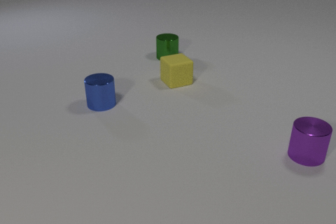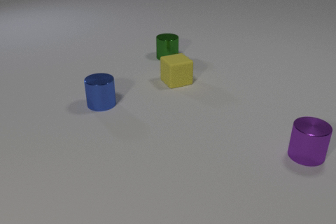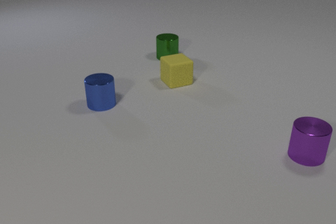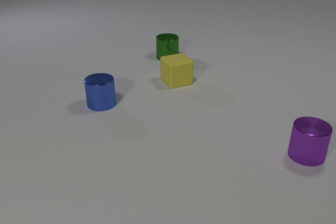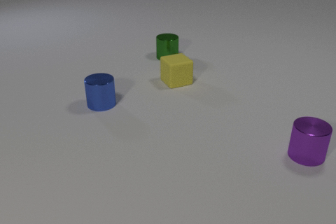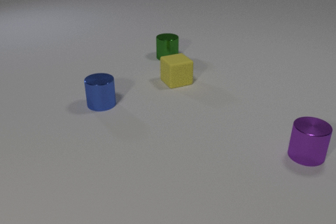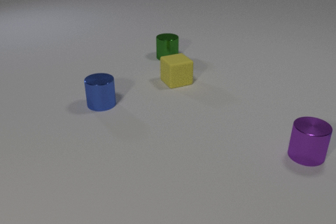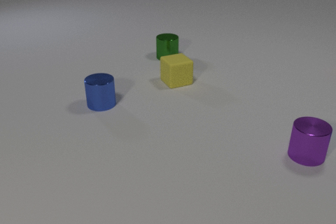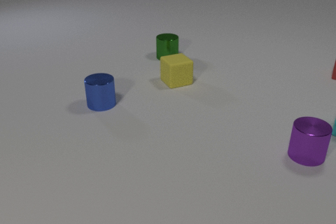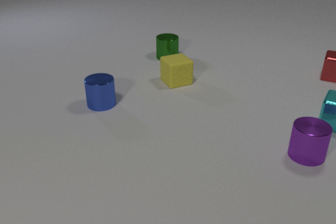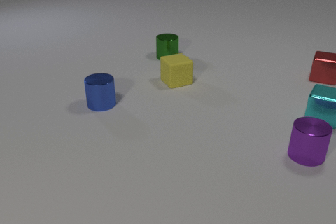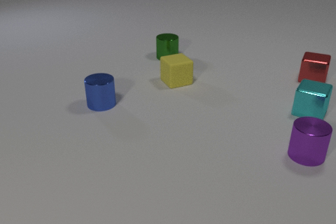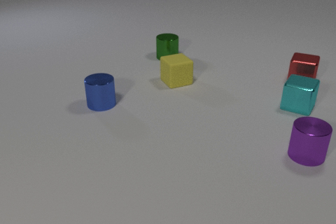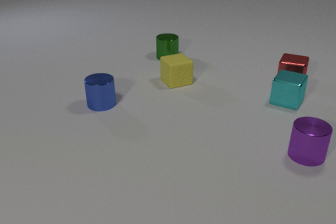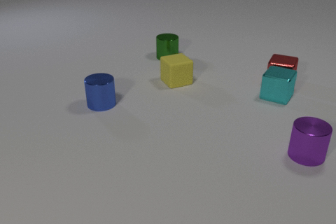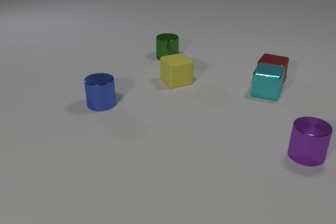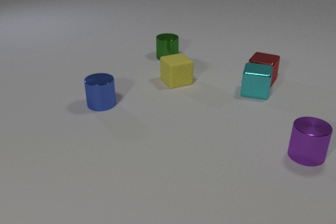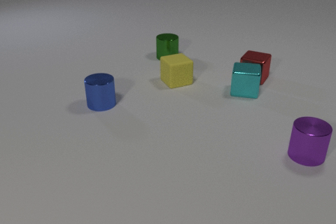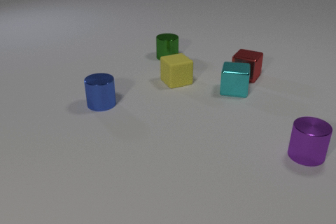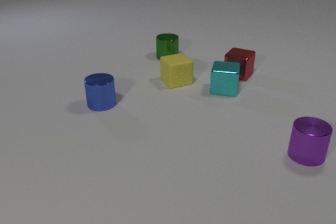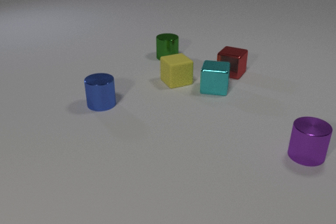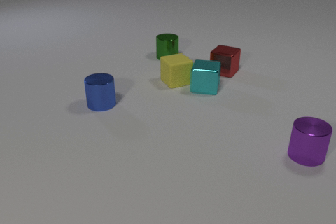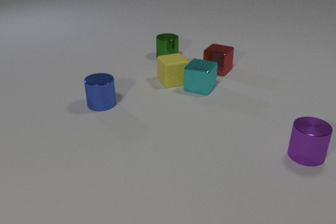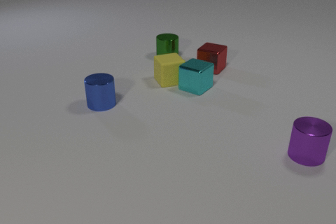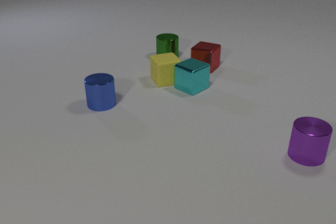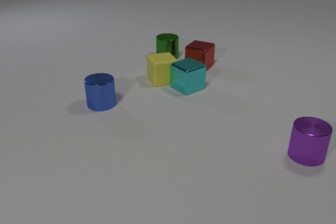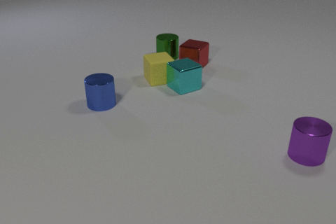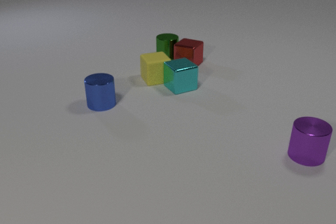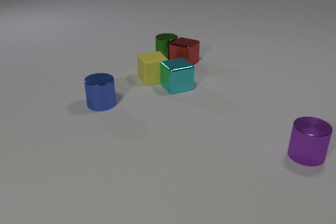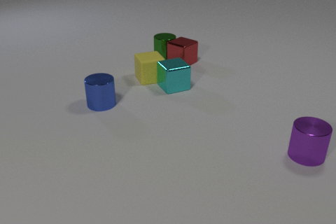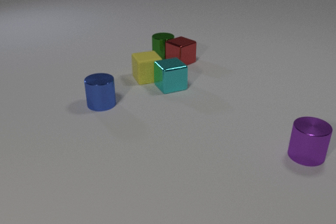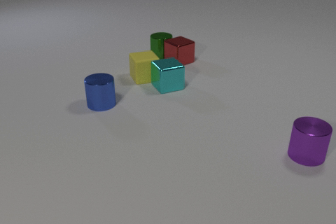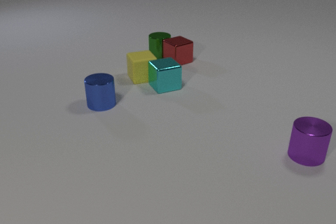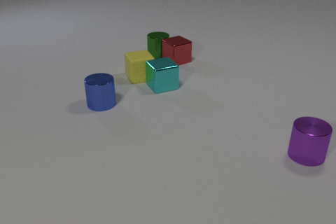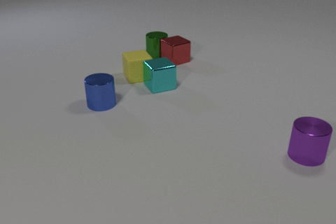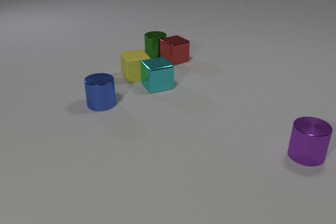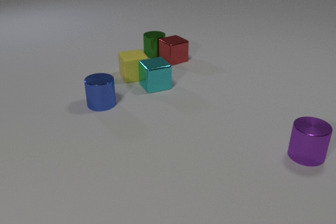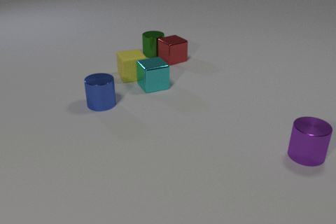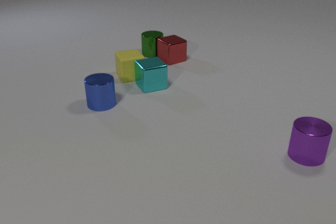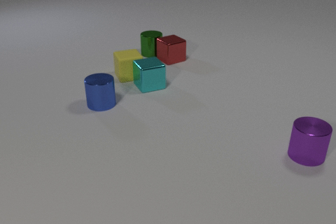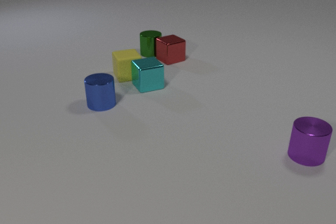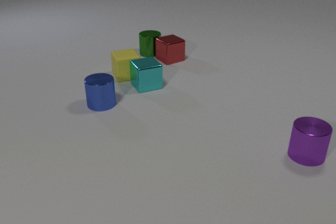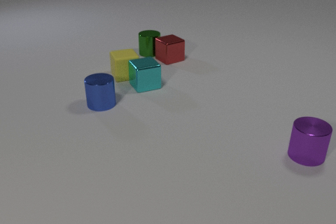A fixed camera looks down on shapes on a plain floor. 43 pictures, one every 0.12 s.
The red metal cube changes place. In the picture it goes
to the left.
The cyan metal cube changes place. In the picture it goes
to the left.
0.00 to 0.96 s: The red metal cube comes in at the right edge.
0.96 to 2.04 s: The cyan metal cube slides to the left and away from the camera. The red metal cube slides to the left. The cyan metal cube and the red metal cube collide.
2.04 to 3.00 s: The cyan metal cube slides to the left, spins clockwise seen from above by about 30 degrees, its near face sliding to the left. The red metal cube slides to the left and away from the camera. The yellow rubber cube slides to the left. The cyan metal cube and the yellow rubber cube collide.
3.00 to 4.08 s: The cyan metal cube slides to the left. The red metal cube slides to the left and away from the camera, spins clockwise seen from above by about 30 degrees, its near face sliding to the left. The yellow rubber cube slides to the left. The green metal cylinder slides to the left and away from the camera. The red metal cube and the green metal cylinder collide.
4.08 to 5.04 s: The cyan metal cube slides to the left. The red metal cube slides to the left. The yellow rubber cube slides to the left. The green metal cylinder slides to the left and away from the camera.
How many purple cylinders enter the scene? 0.
How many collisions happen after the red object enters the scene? 3.
Are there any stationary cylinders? yes.
